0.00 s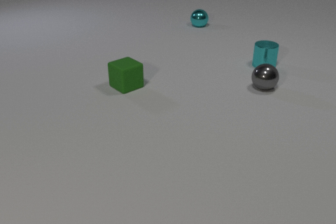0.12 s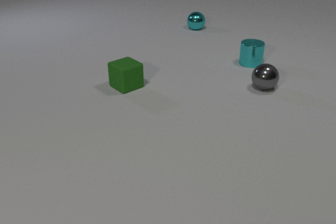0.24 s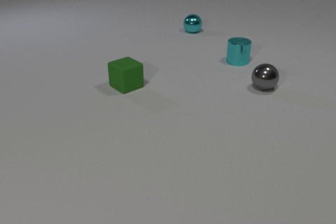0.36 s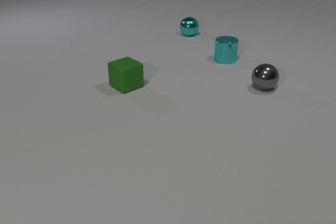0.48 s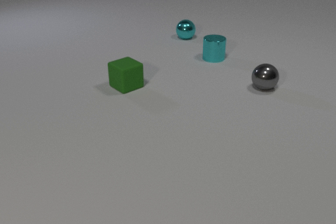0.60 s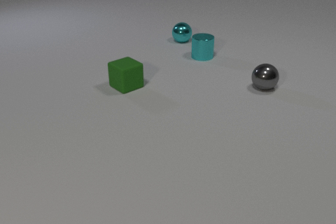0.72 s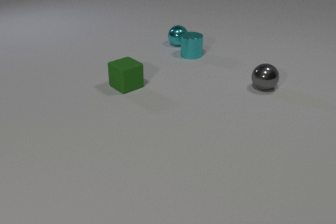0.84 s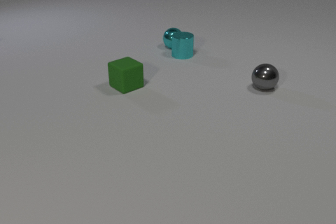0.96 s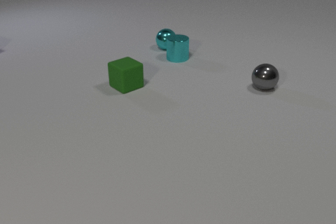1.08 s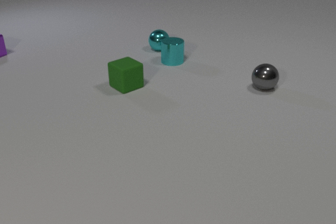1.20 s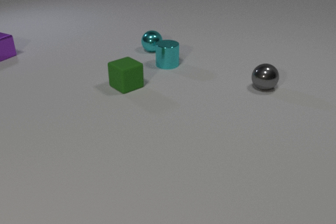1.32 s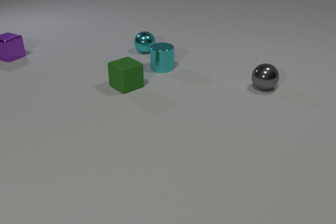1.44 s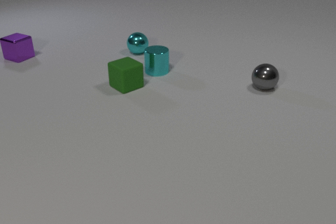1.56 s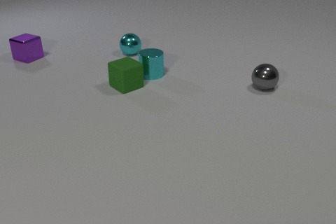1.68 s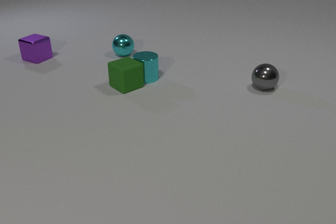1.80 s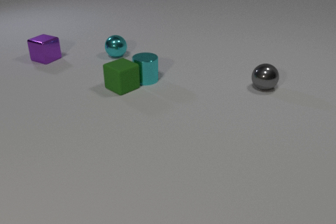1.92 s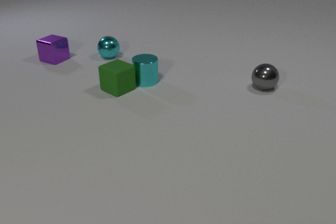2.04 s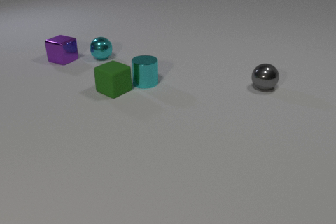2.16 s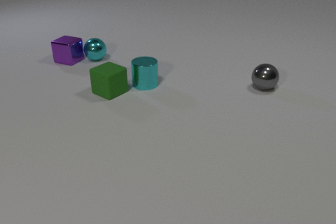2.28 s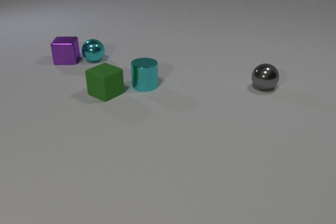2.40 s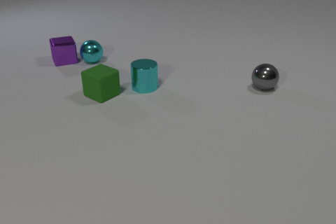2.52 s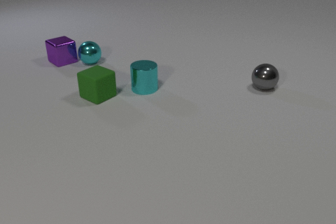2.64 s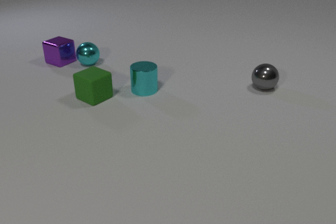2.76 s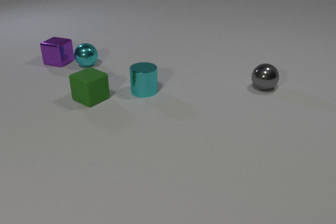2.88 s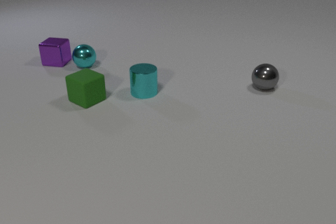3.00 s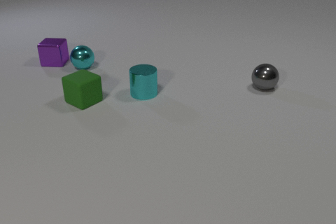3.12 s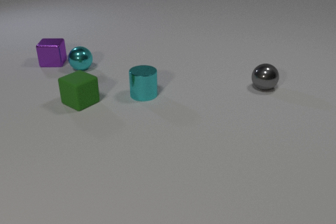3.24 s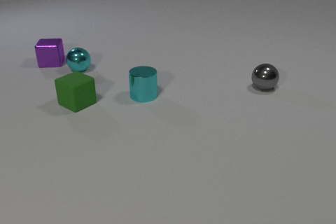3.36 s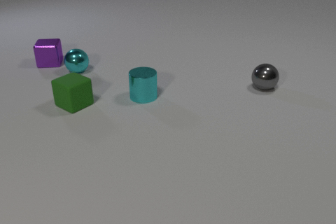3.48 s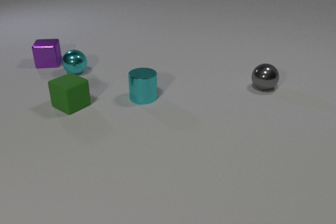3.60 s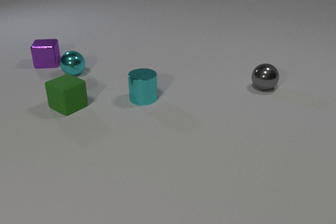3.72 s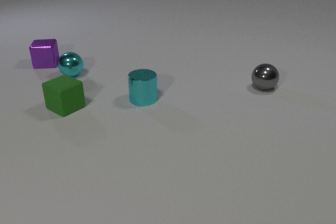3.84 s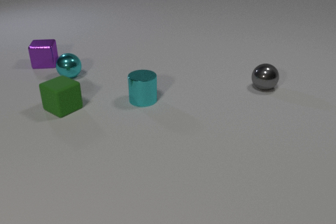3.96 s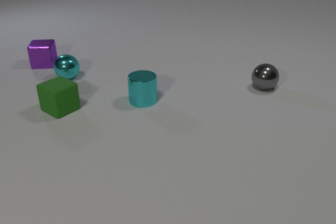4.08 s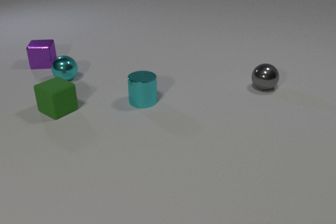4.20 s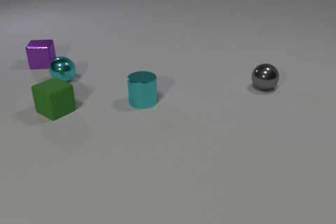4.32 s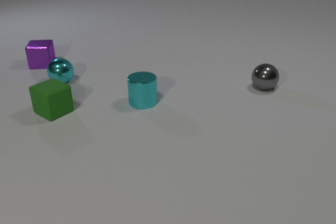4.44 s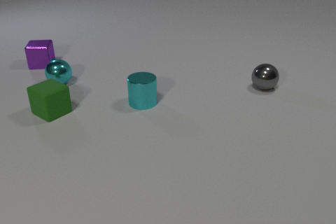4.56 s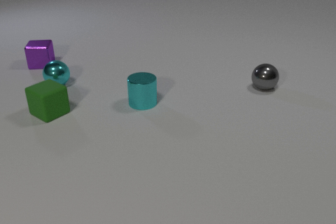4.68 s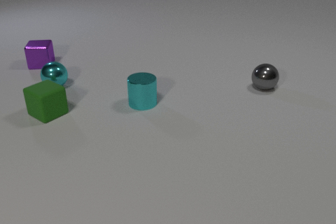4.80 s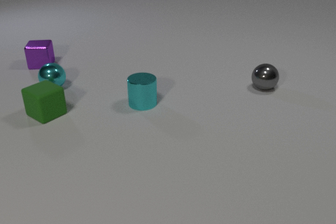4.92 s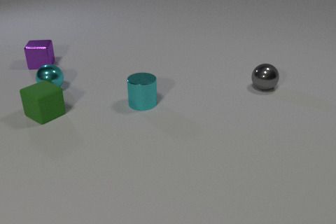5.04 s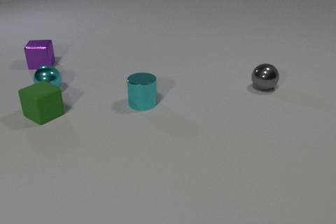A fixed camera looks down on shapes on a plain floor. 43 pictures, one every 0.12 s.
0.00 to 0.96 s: The cyan metal sphere rolls toward the camera and to the left. The cyan metal cylinder slides to the left. The cyan metal sphere and the cyan metal cylinder collide.
0.96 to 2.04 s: The cyan metal sphere rolls to the left. The cyan metal cylinder slides toward the camera and to the left. The green rubber cube slides to the left and toward the camera. The purple metal cube comes in at the left edge, slides to the right and toward the camera. The cyan metal cylinder and the green rubber cube collide.
2.04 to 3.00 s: The cyan metal sphere rolls toward the camera and to the left. The cyan metal cylinder slides toward the camera. The green rubber cube slides to the left and toward the camera. The purple metal cube slides to the left and toward the camera, spins counterclockwise seen from above by about 120 degrees, its near face sliding to the right. The cyan metal sphere and the purple metal cube collide.
3.00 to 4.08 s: The cyan metal sphere rolls toward the camera and to the left. The cyan metal cylinder slides toward the camera. The green rubber cube slides to the left and toward the camera. The purple metal cube slides to the left.
4.08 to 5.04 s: The cyan metal sphere rolls toward the camera and to the left. The green rubber cube slides to the left and toward the camera.
What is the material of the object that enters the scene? metal.
How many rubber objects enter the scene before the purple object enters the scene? 0.
How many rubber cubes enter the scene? 0.
